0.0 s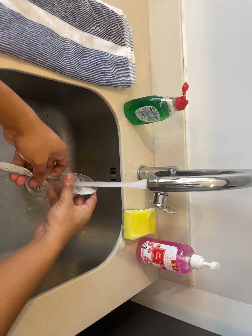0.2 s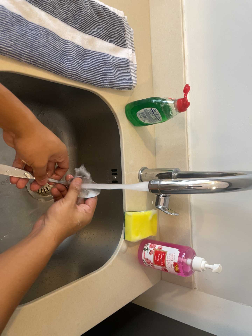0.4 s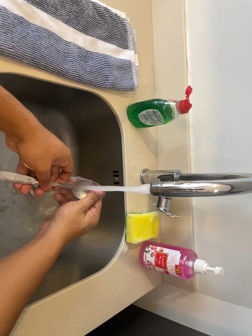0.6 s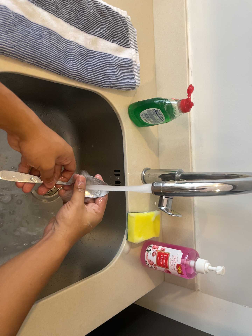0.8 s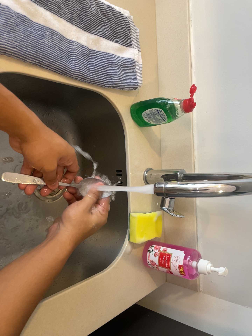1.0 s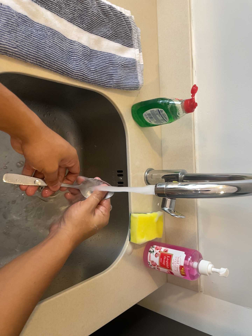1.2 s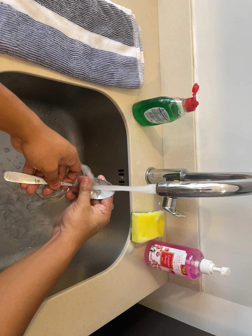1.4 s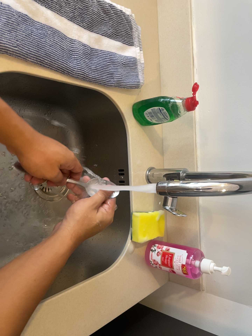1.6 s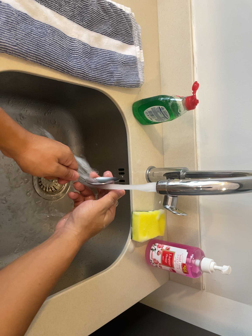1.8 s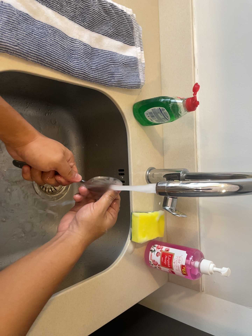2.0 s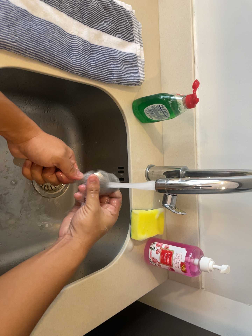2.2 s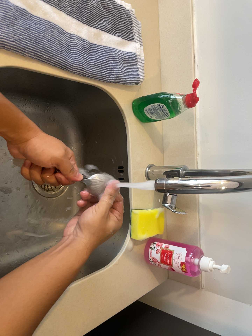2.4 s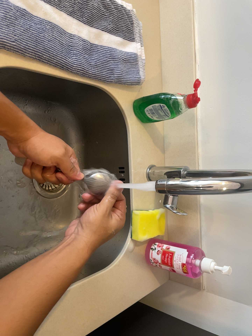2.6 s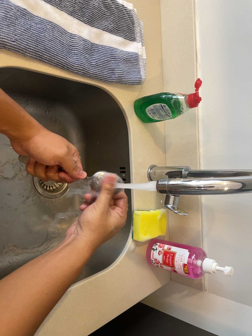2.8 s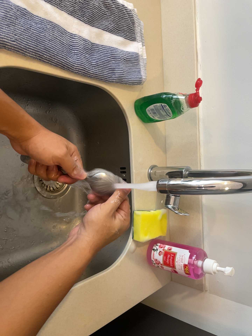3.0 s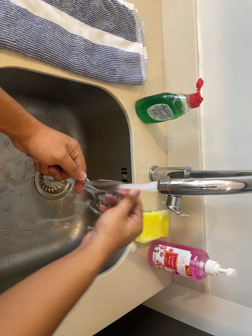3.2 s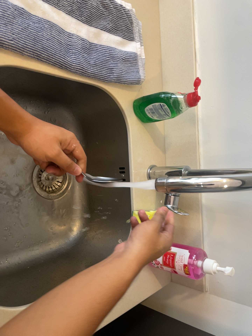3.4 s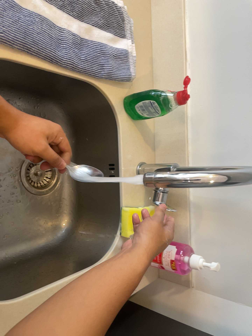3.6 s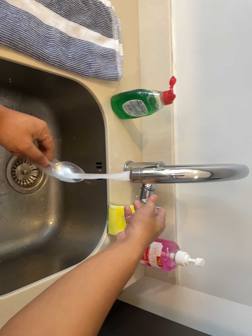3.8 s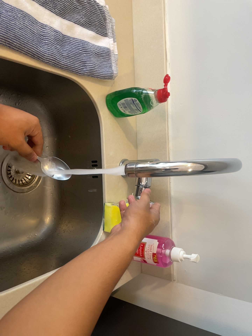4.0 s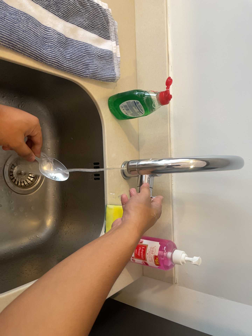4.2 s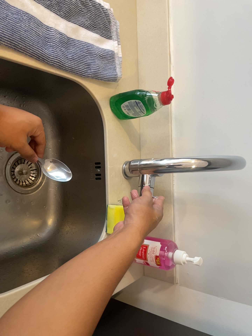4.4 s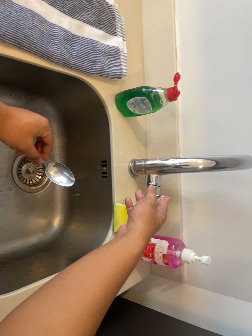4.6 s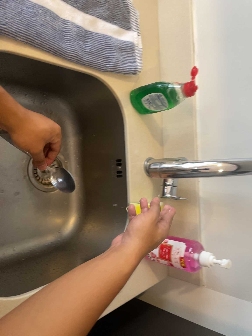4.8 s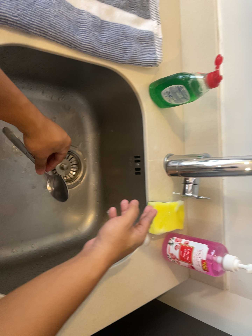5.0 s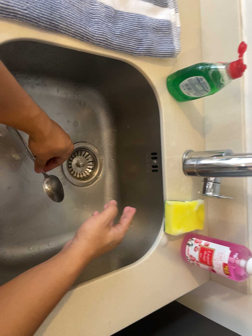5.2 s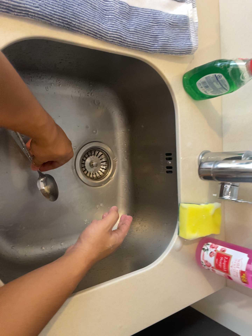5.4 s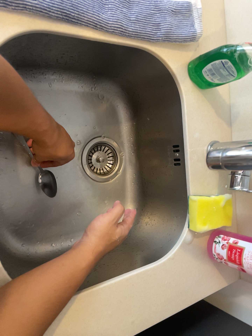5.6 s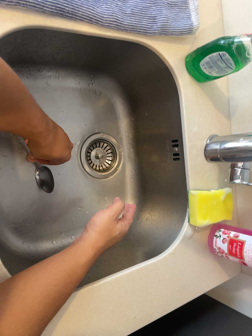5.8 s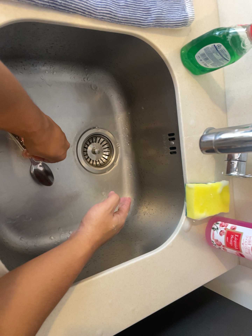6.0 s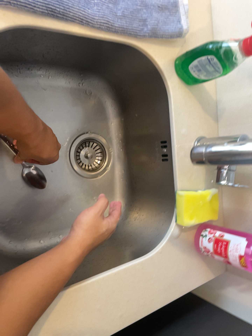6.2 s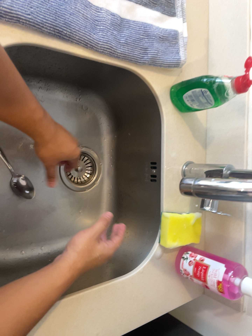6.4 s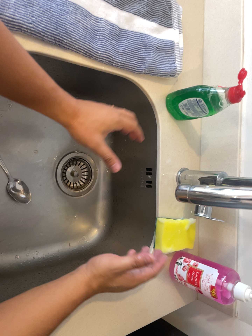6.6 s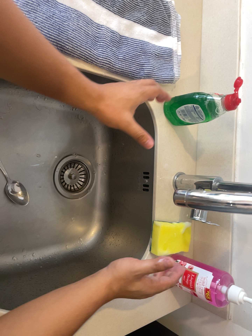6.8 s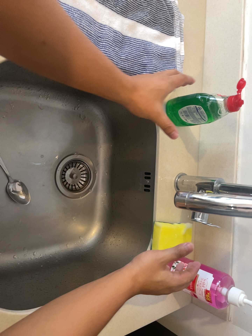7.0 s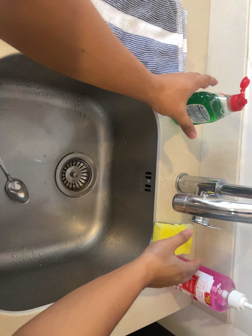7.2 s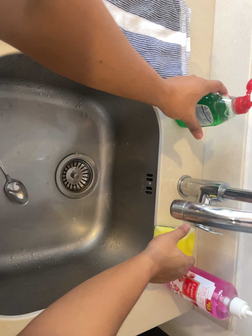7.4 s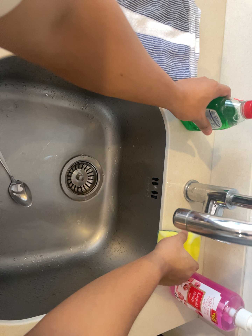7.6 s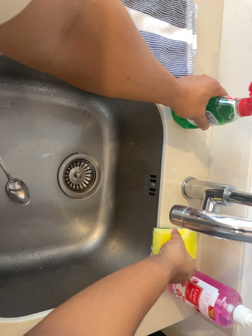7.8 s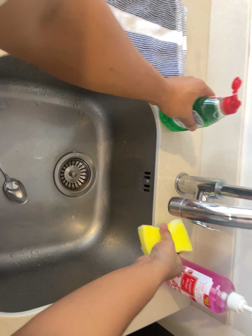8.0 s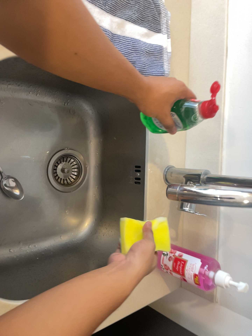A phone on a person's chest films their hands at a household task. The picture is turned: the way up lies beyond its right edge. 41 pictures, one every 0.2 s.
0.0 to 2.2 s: The camera shifts only a little, or ends up much as it began.
2.2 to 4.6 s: The camera shifts only a little, or ends up much as it began.
4.6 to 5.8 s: The camera pans to its left by about 15 degrees. It travels forward, about 8 cm, so what stands in front looms larger.
5.8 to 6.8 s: The camera rolls about its line of sight by about 10 degrees, and the scene rotates clockwise.
6.8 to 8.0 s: The camera shifts only a little, or ends up much as it began.
The film runs forward here.
